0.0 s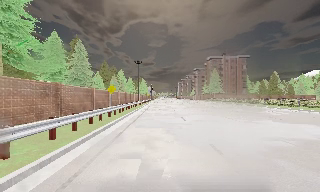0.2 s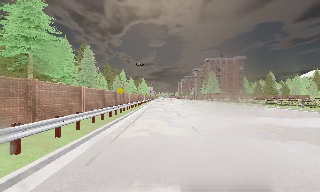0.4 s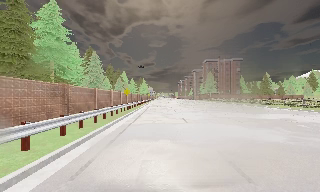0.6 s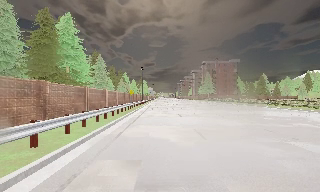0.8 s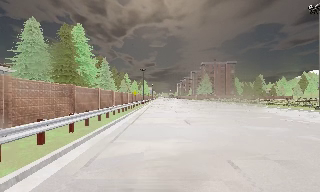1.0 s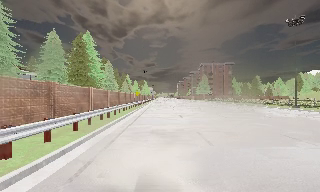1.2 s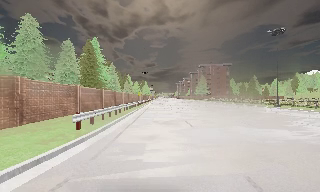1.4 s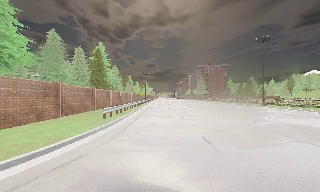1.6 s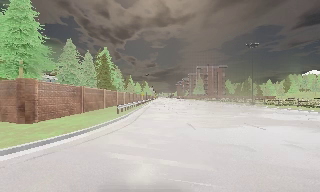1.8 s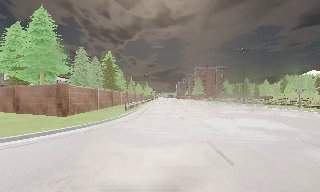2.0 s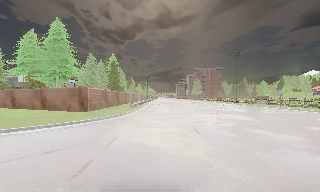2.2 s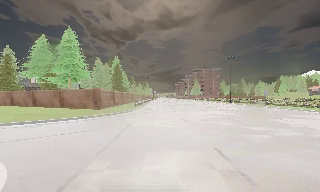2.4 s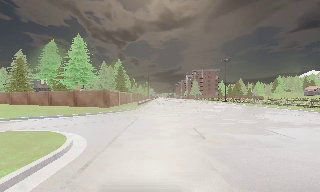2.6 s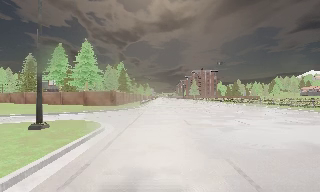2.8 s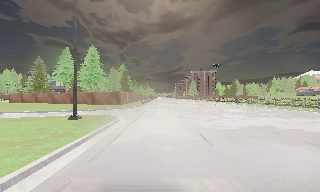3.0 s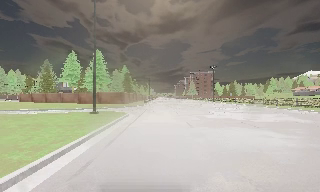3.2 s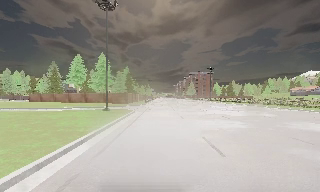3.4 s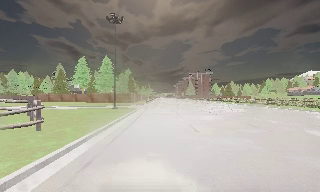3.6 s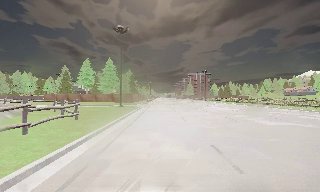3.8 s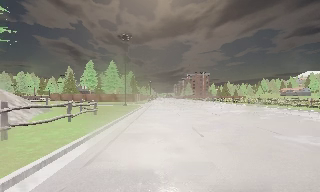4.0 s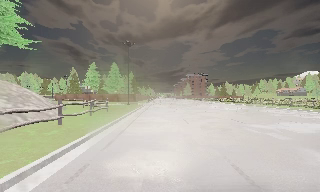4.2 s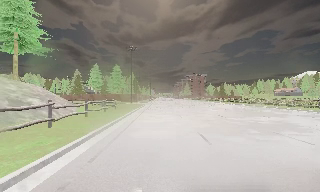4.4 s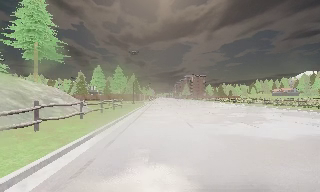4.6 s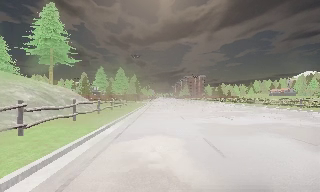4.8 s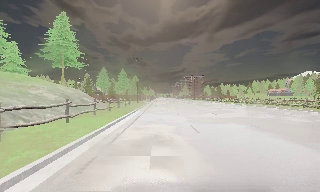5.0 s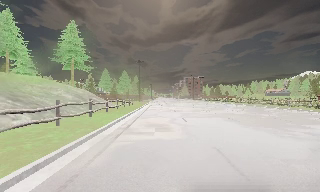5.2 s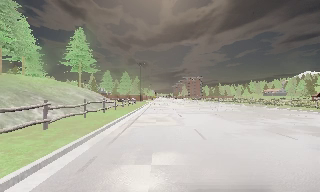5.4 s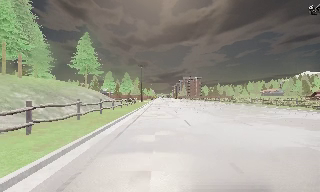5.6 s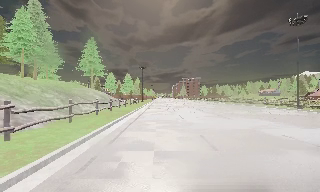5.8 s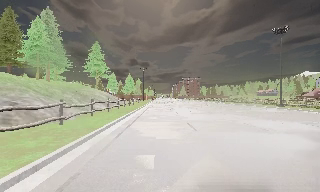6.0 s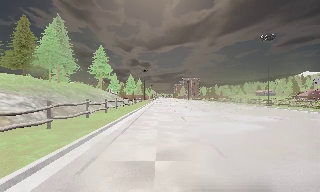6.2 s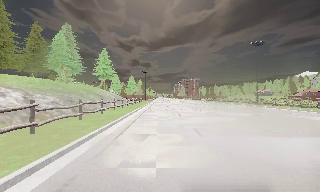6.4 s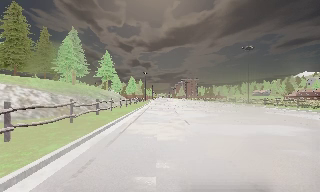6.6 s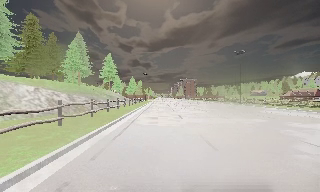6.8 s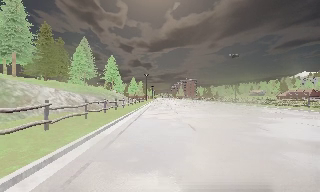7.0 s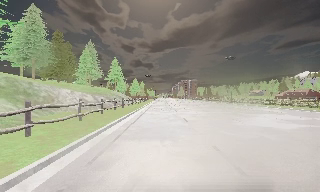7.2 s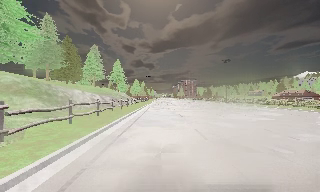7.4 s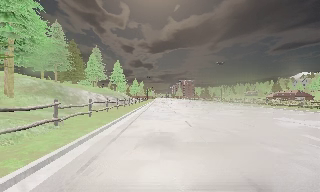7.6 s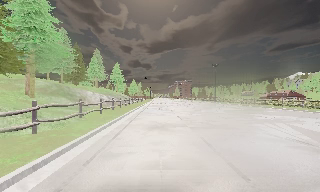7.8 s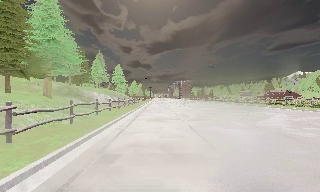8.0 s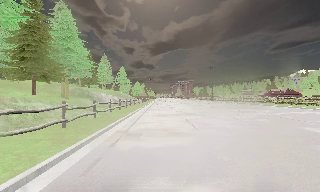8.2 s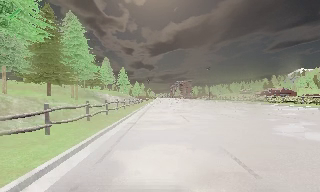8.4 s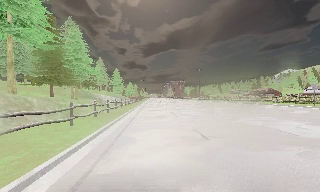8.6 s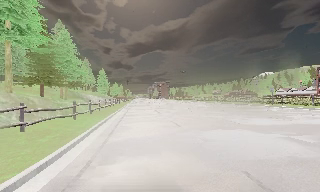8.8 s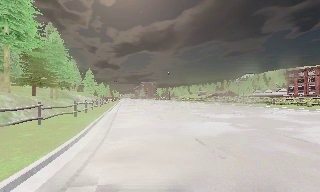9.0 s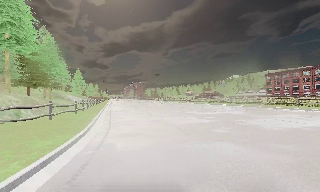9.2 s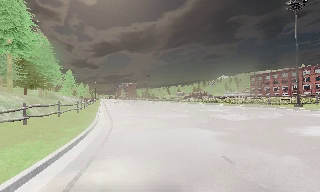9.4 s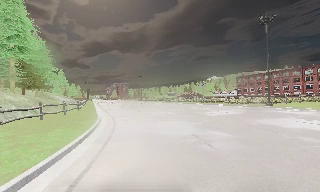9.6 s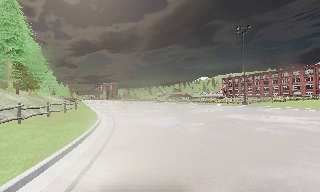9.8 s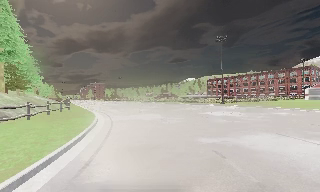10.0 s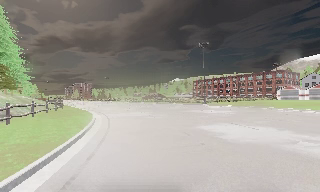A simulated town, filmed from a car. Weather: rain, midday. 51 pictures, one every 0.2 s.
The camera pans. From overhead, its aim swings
clockwise.
The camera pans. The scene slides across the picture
to the left.
0.0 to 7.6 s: The camera travels backward, about 120 m, so what stands in front gets smaller.
7.6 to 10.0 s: The scene slides to the left, as the camera pans about 35 degrees to its right. It travels backward, about 30 m.
The film runs backward here.
